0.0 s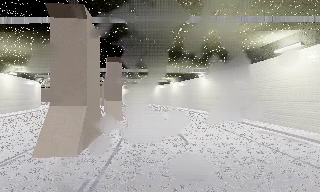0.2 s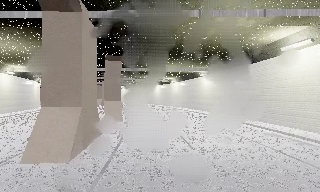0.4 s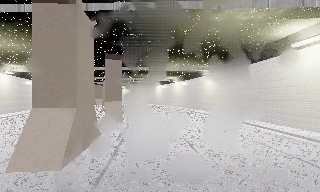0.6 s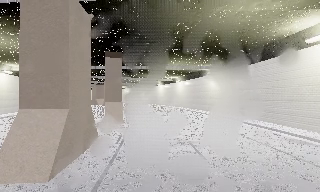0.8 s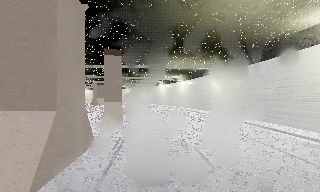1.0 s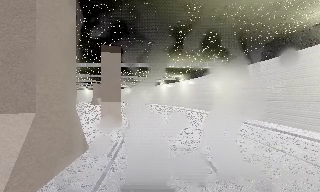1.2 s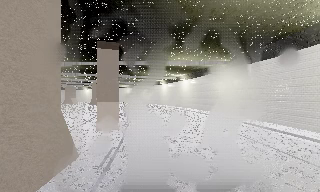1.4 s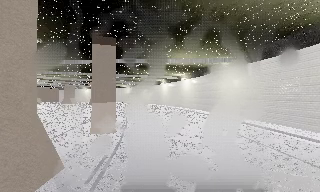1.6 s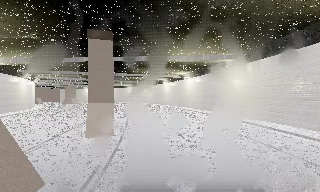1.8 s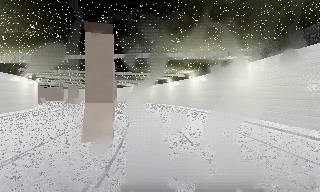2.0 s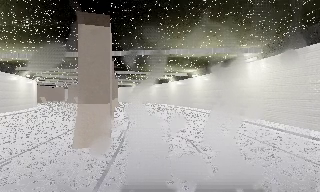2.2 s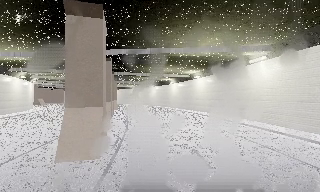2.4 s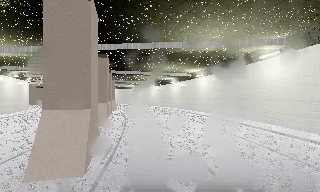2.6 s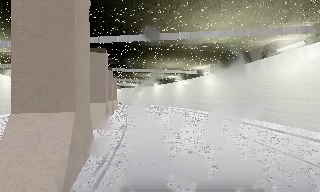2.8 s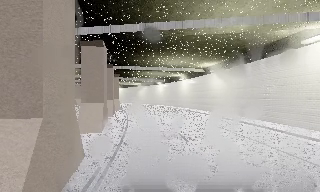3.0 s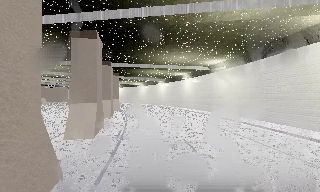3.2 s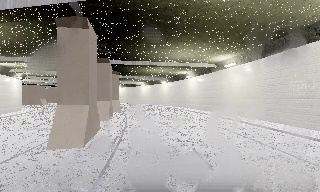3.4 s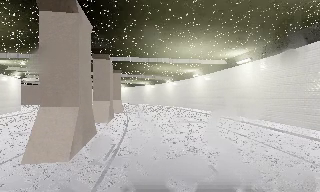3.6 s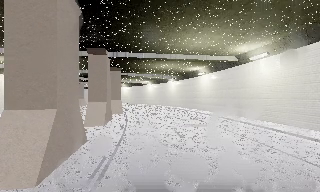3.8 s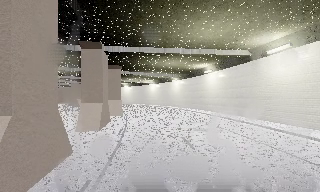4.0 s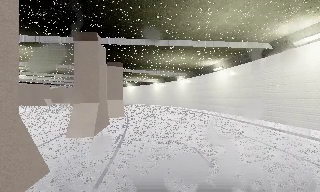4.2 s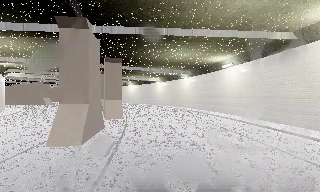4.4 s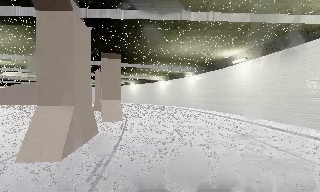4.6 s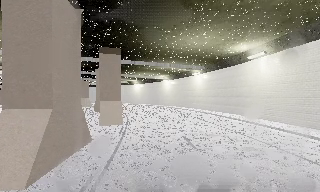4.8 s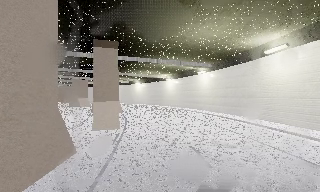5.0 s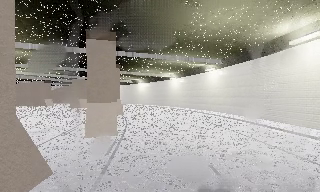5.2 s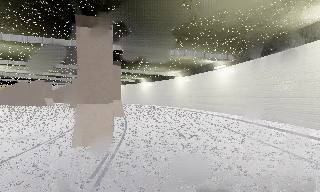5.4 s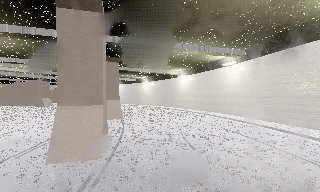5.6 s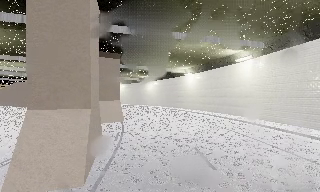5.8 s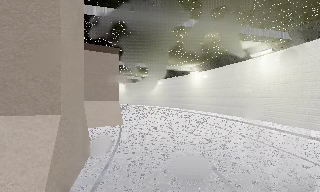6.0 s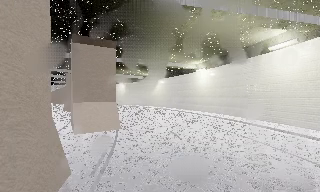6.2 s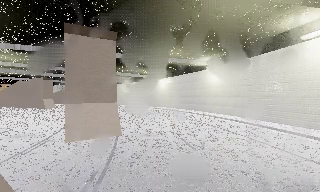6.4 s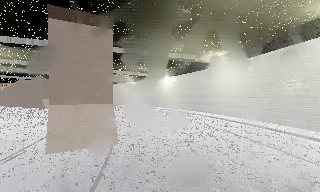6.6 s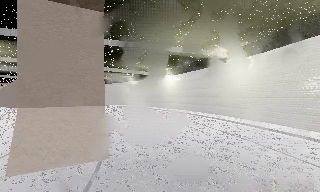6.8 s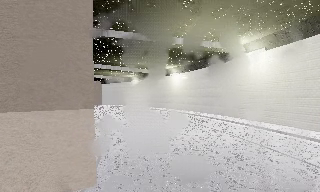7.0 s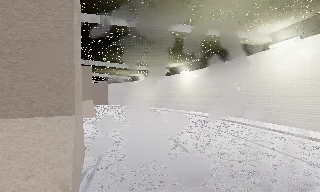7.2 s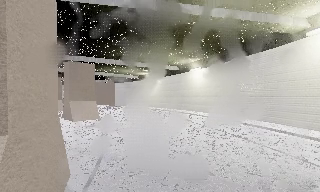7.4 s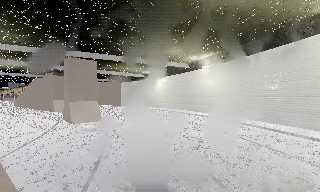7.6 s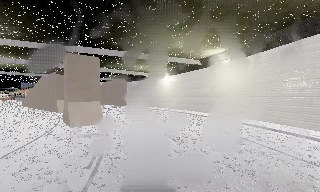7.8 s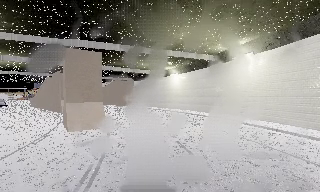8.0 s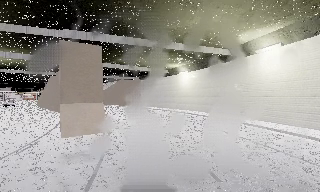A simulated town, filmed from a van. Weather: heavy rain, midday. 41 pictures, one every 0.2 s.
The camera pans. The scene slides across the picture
to the right.
The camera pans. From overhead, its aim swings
counterclockwise.
0.0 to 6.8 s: The camera pans to its left, which is counterclockwise from overhead, by about 30 degrees. It travels forward, about 50 m. It gains speed.
6.8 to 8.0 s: The scene slides to the right, as the camera pans about 15 degrees to its left. It travels forward, about 11 m, so what stands in front looms larger.
The film runs forward here.
